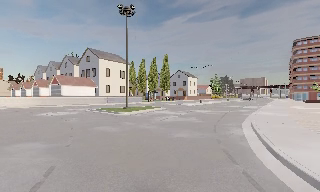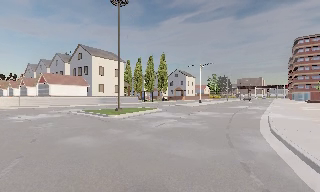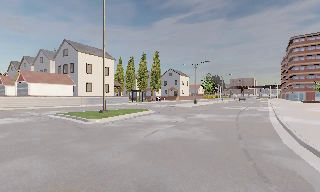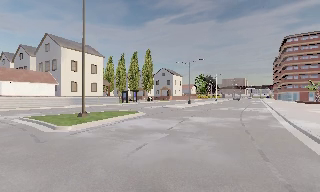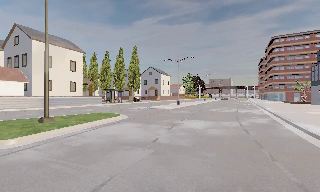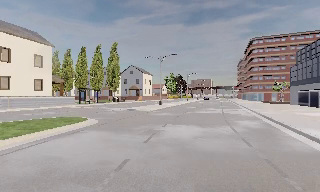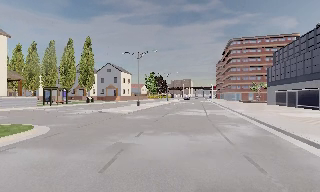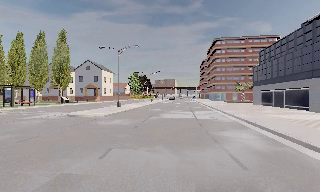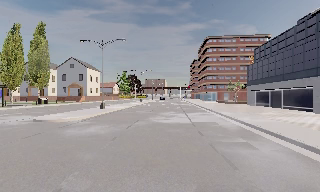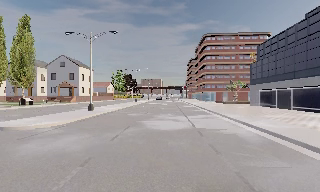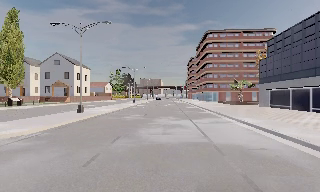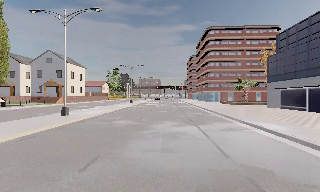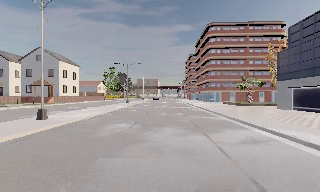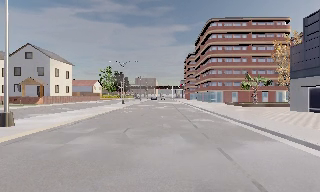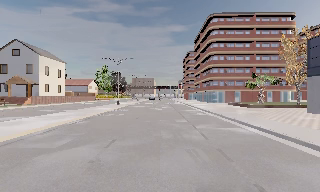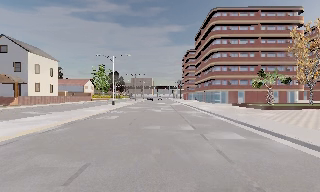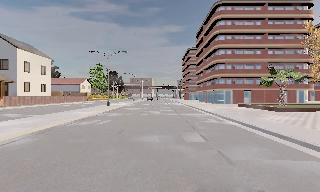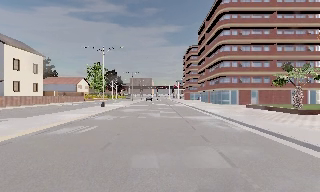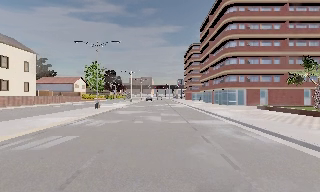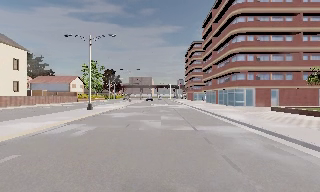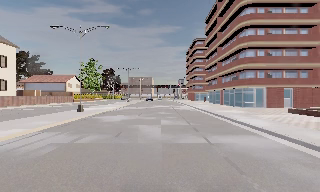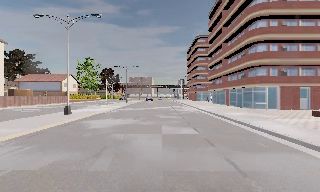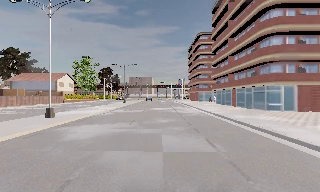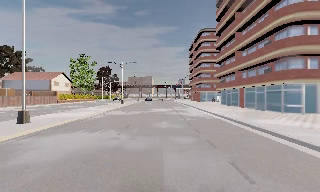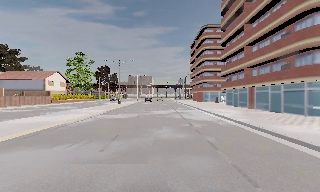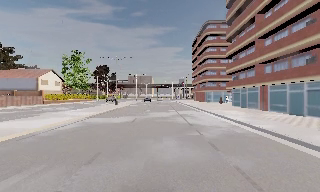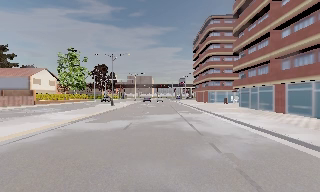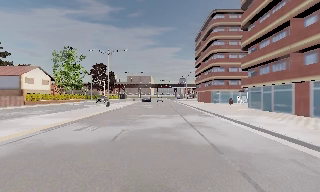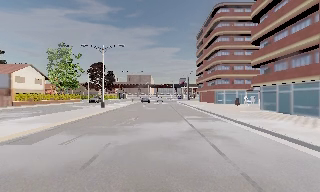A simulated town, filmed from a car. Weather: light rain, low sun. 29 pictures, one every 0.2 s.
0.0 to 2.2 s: The camera swings to its right by about 35 degrees, and the scene slides to the left. It travels forward, about 25 m.
2.2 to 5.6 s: The camera travels forward, about 35 m, so what stands in front looms larger.
The film runs forward here.
